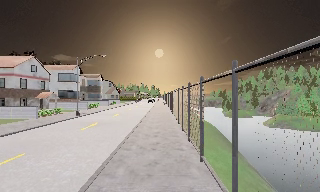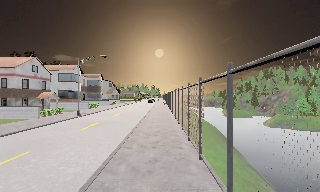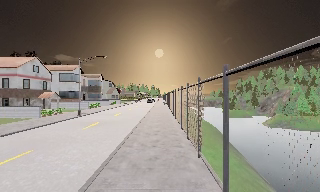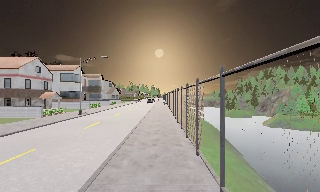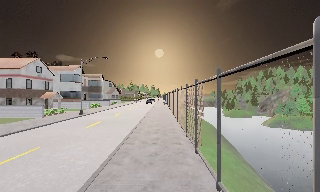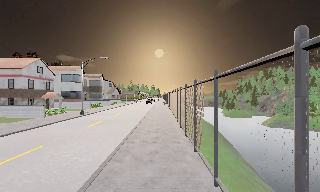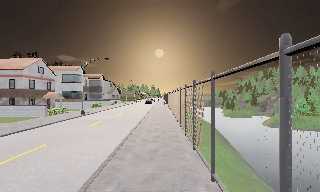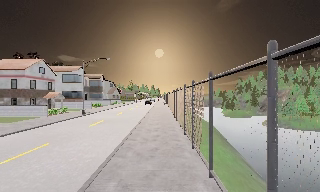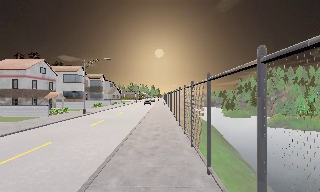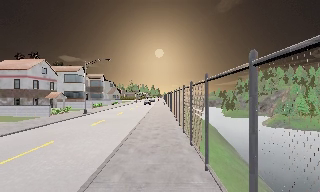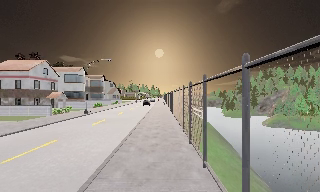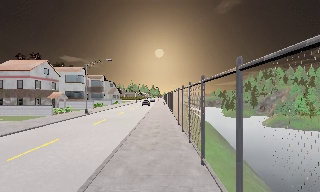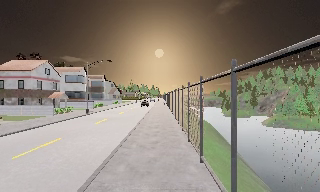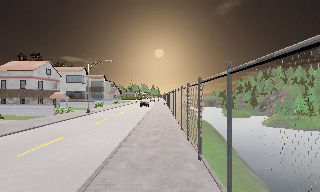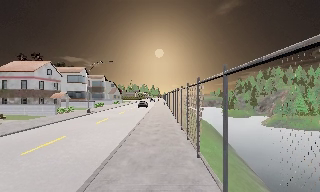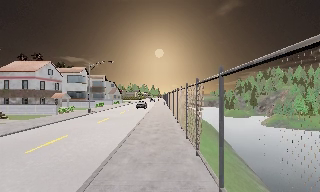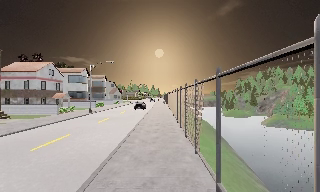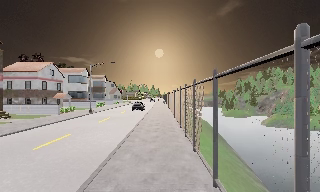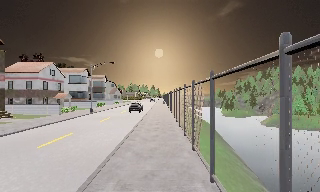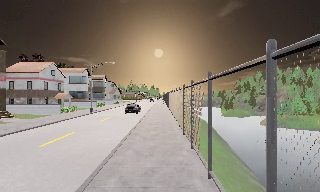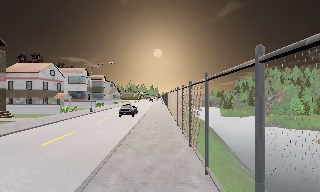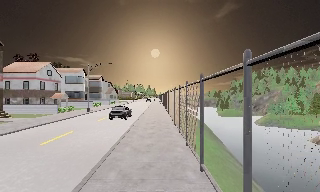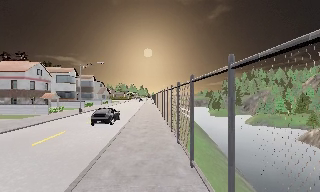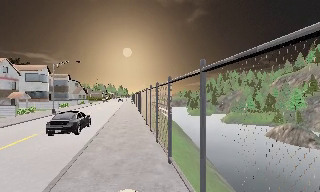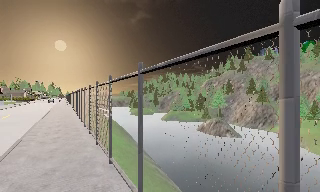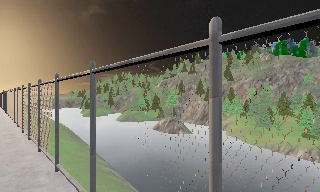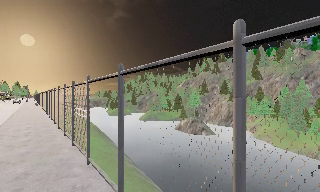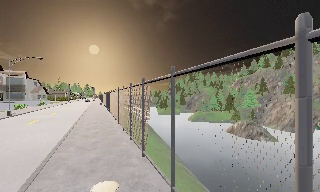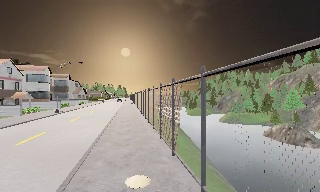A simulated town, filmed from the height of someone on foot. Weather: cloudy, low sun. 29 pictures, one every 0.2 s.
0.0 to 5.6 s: The camera pans to its right, which is clockwise from overhead, by about 10 degrees. It travels backward, about 6 m, so what stands in front gets smaller.
The film runs backward here.
